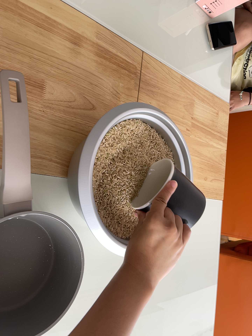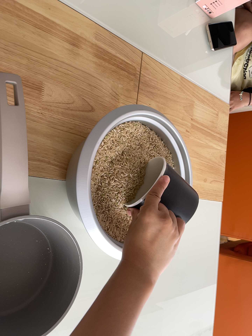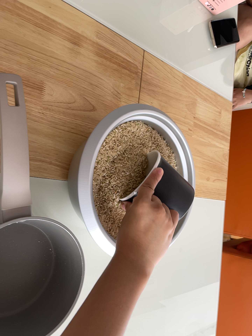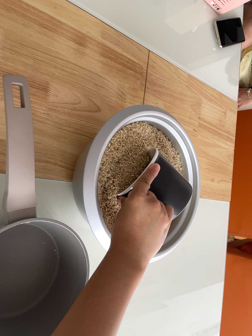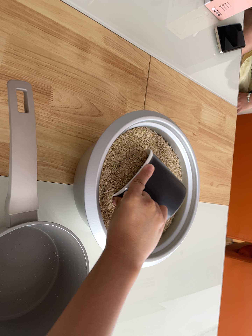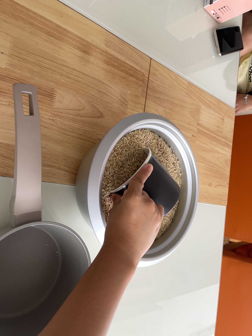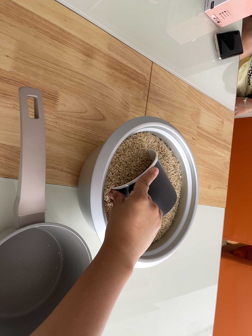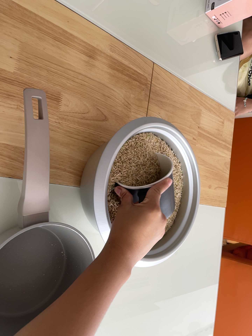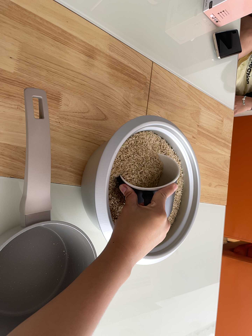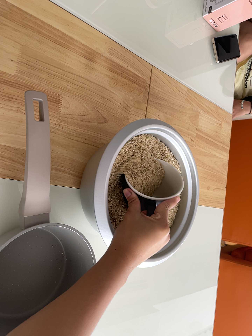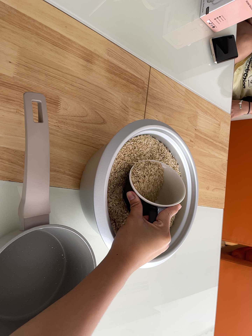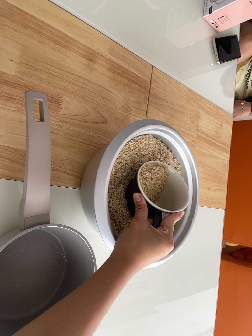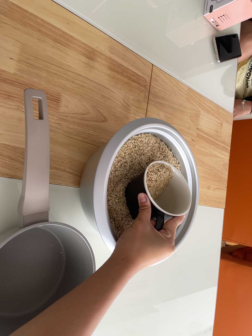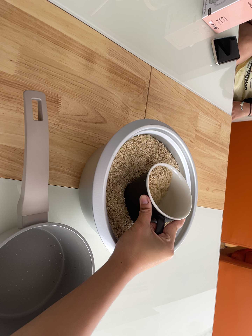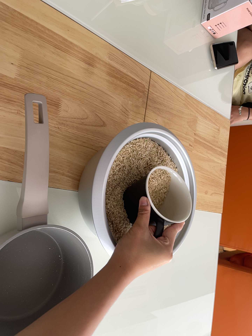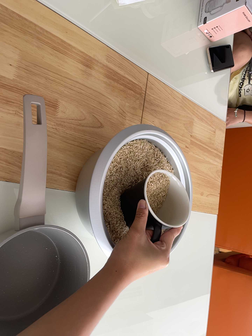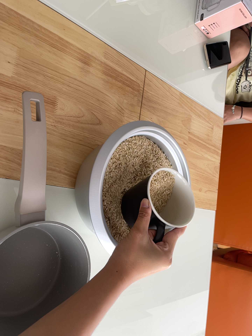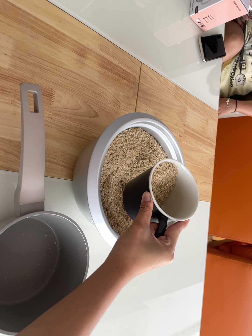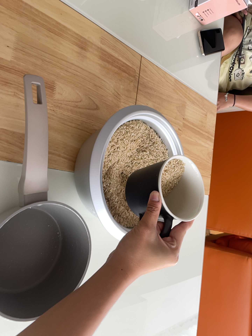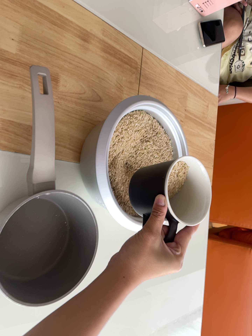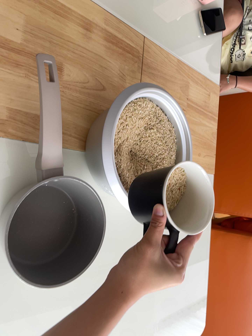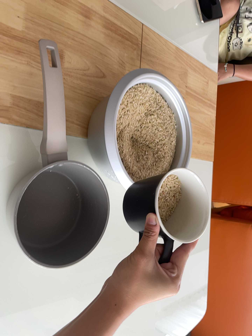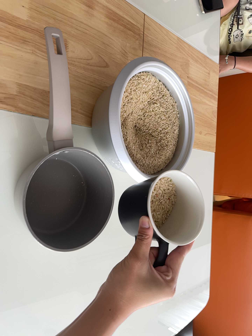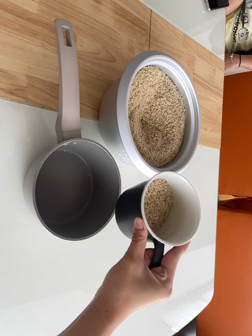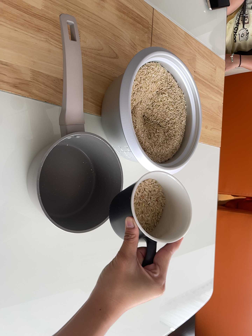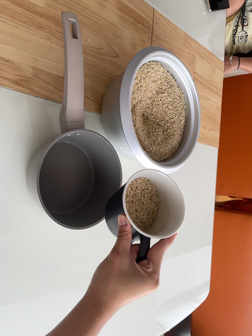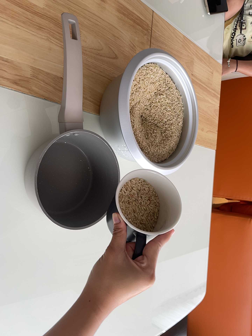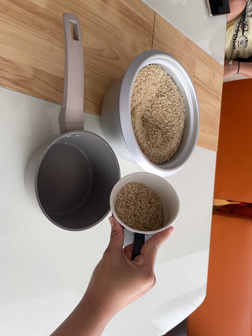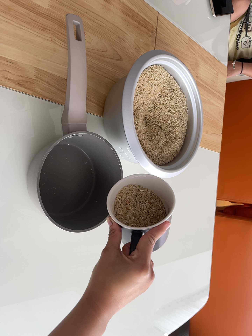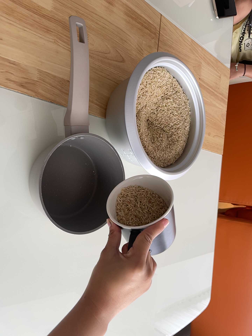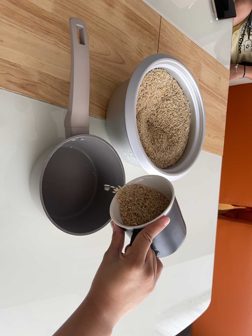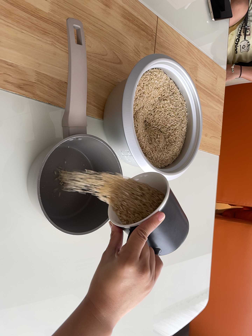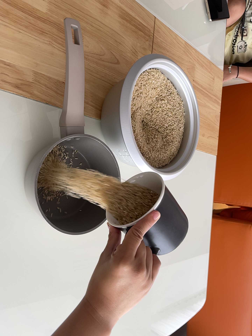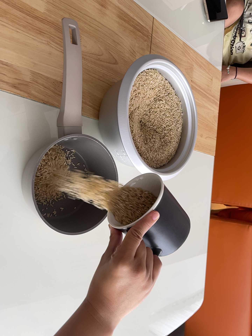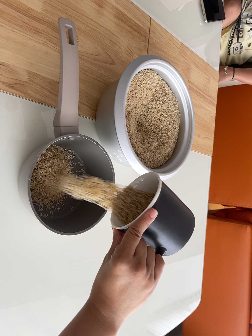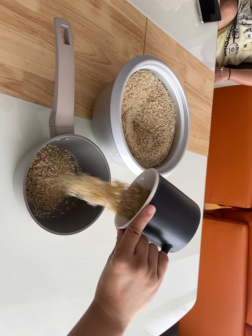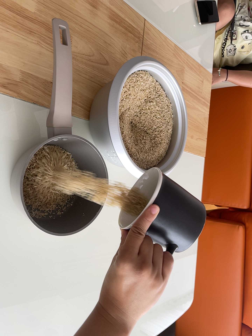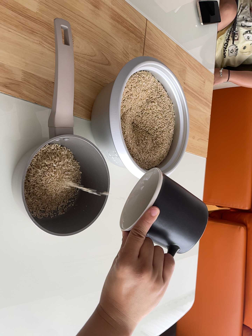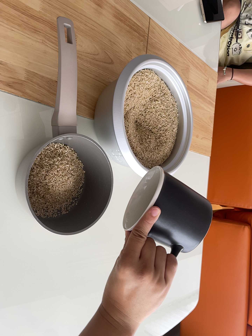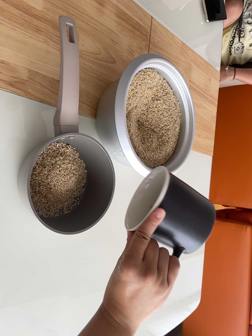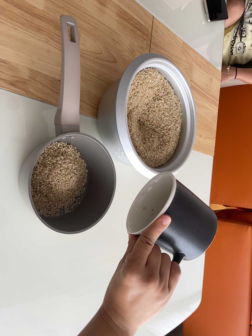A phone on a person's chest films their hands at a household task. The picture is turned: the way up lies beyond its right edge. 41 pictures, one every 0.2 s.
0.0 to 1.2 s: The camera shifts only a little, or ends up much as it began.
1.2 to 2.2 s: The camera keeps its place and its aim.
2.2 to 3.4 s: The camera shifts only a little, or ends up much as it began.
3.4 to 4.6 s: The camera travels toward the bottom of its view and backward, about 10 cm, so close, fixed things drift upward.
4.6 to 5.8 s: The camera shifts only a little, or ends up much as it began.
5.8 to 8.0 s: The camera shifts only a little, or ends up much as it began.
The film runs forward here.
